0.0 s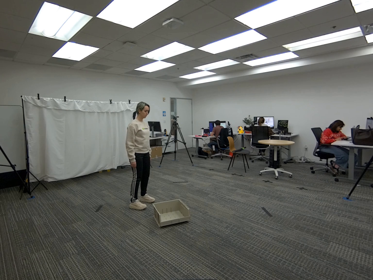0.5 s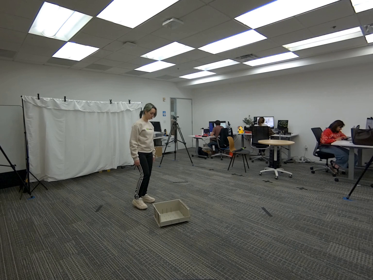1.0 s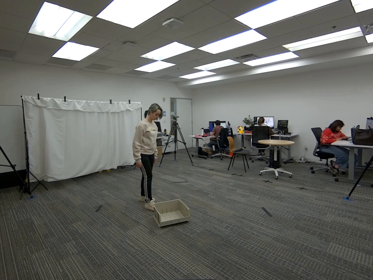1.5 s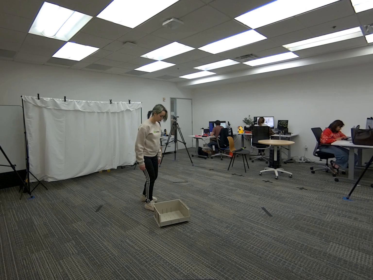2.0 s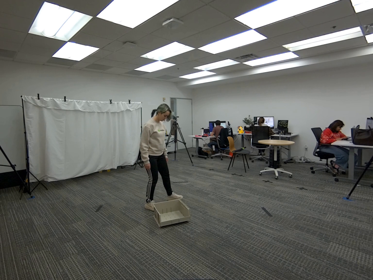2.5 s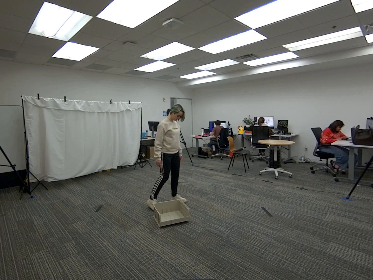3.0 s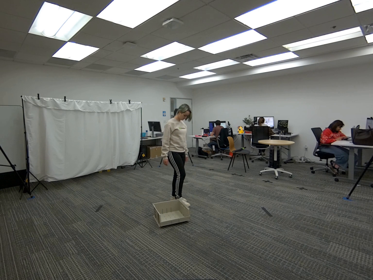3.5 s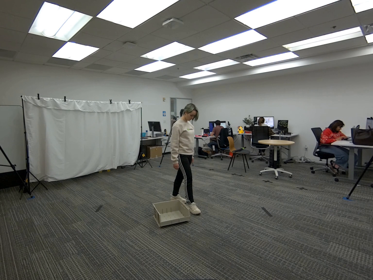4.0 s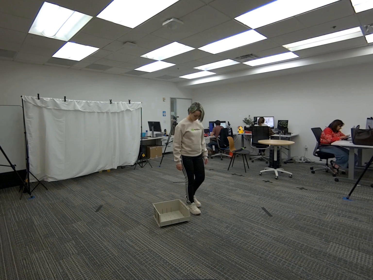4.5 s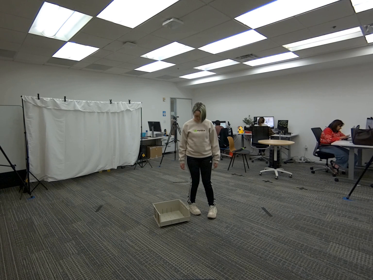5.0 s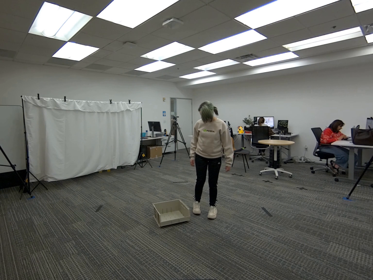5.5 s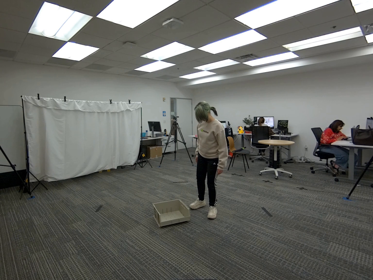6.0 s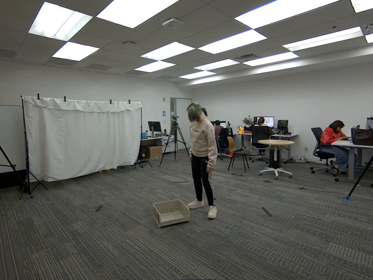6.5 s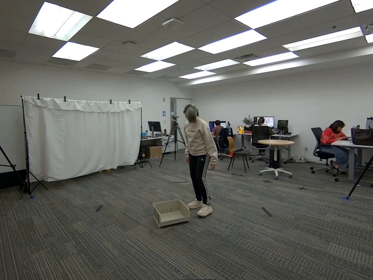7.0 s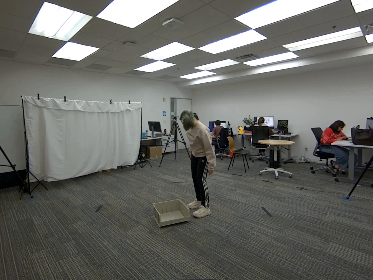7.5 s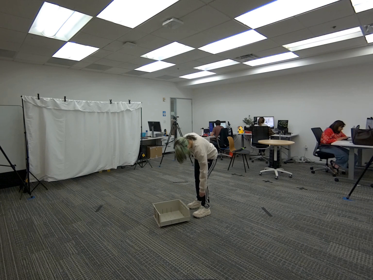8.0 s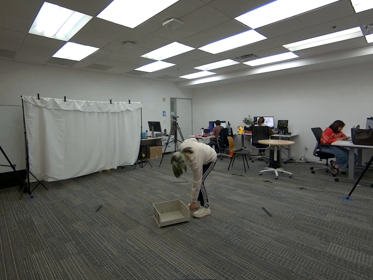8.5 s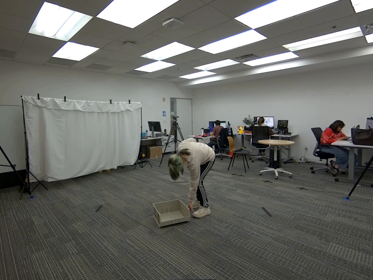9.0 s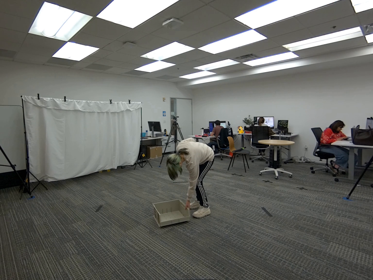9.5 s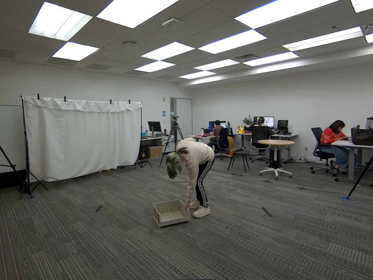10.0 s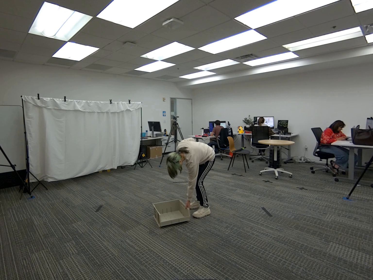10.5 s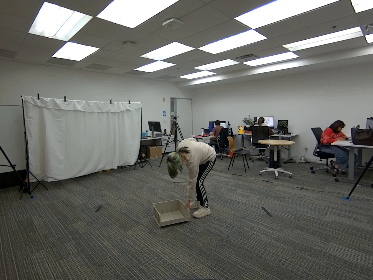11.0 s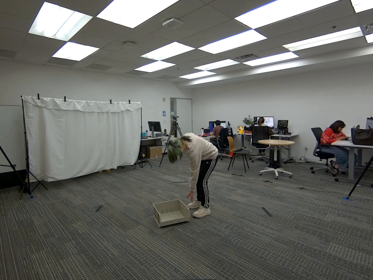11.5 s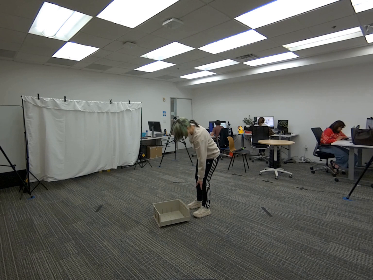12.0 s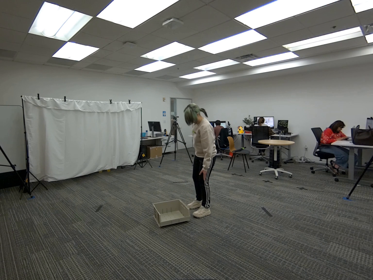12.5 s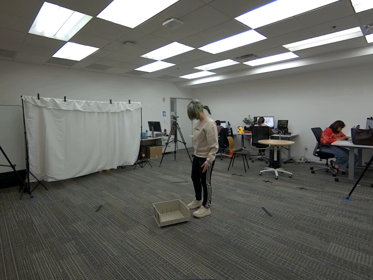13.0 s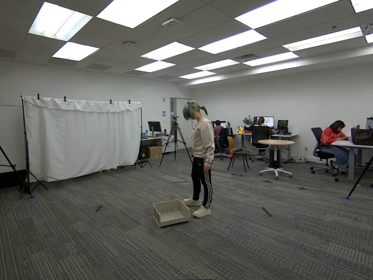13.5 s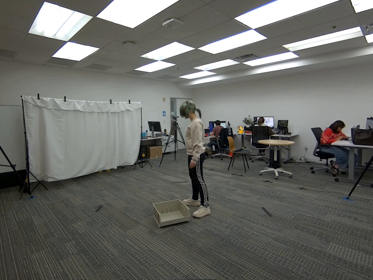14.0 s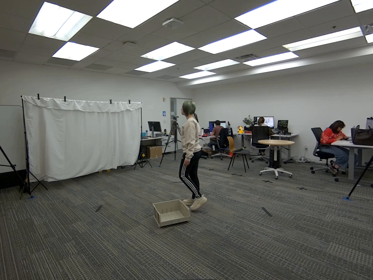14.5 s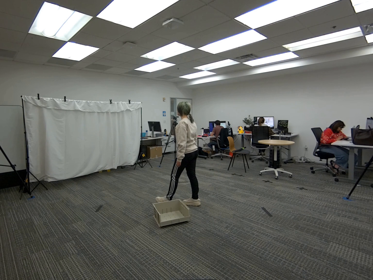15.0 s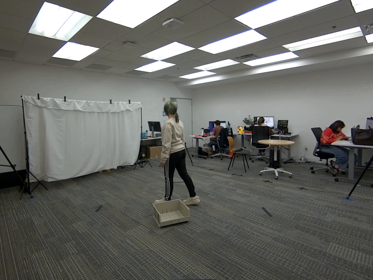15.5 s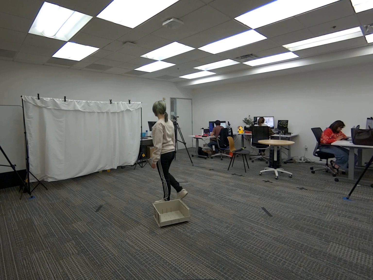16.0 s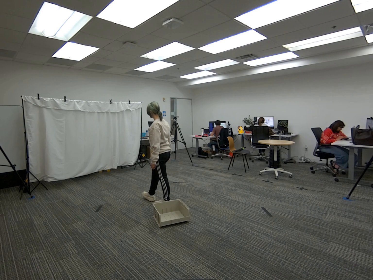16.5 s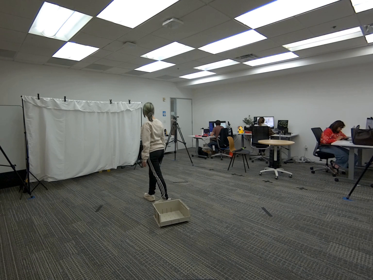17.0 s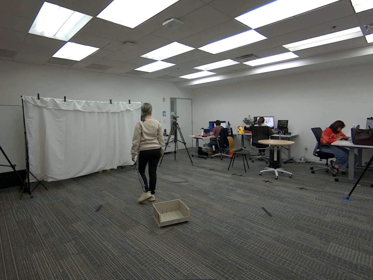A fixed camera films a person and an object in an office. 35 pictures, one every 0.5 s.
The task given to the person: Walk over to the beige bin on the ground and touch the beige bin using your left hand. Step away from the beige bin when the sequence is complete.
